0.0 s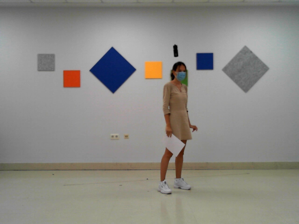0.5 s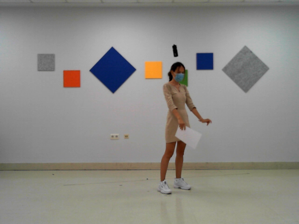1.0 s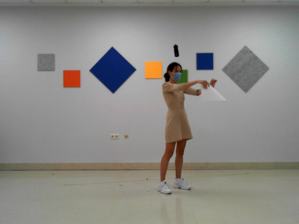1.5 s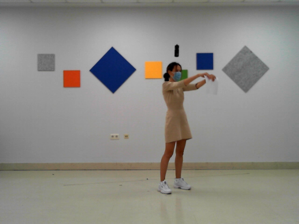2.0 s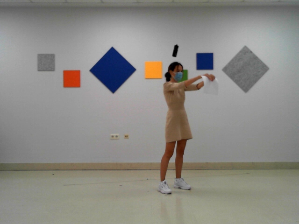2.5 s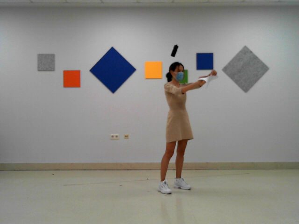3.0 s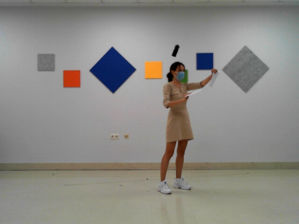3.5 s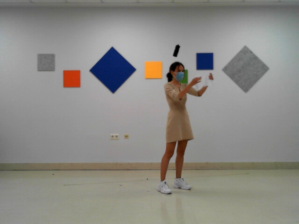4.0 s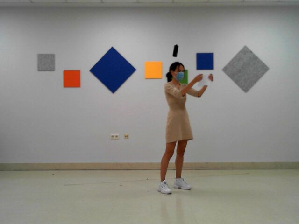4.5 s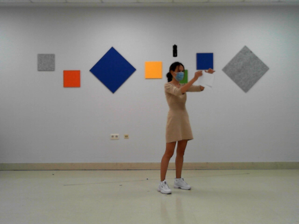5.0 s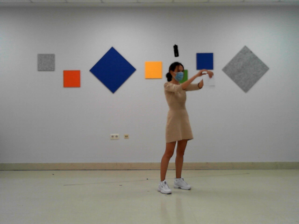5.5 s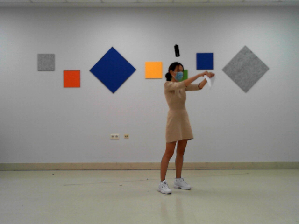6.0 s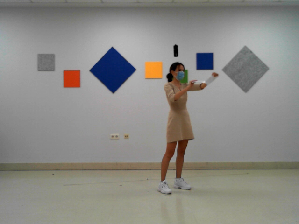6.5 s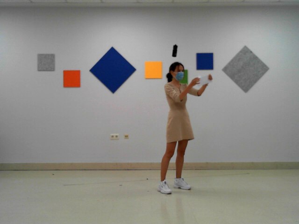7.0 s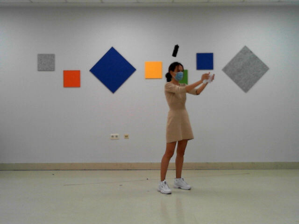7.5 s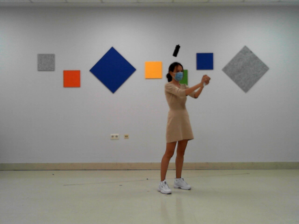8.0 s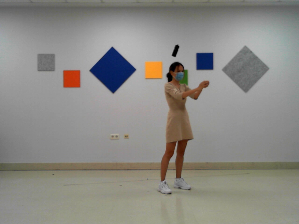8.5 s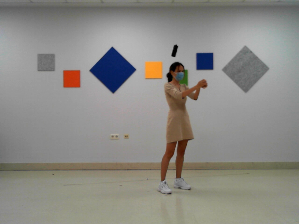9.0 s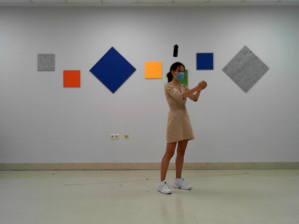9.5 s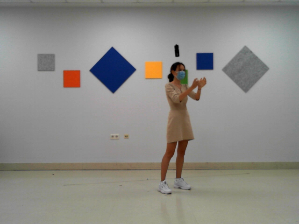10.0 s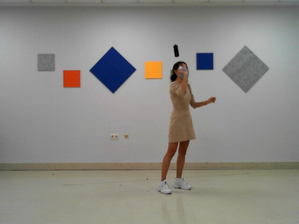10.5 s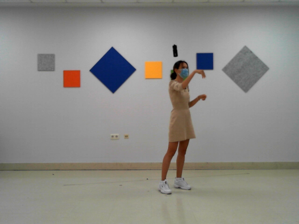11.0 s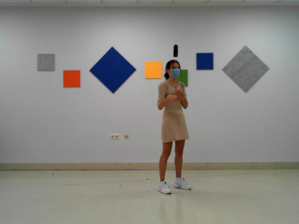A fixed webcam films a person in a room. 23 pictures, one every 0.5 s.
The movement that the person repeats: Tear a paper in 4 pieces, make a ball and throw it.
